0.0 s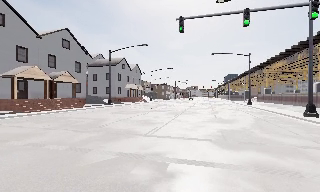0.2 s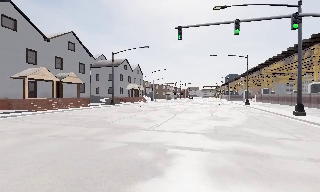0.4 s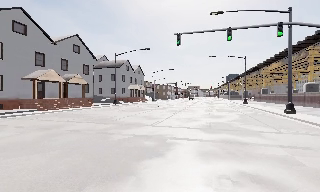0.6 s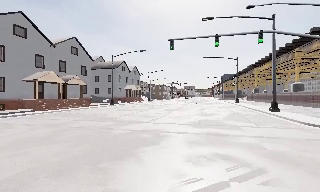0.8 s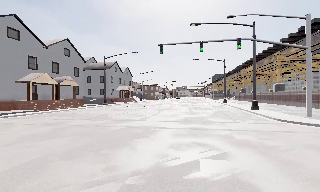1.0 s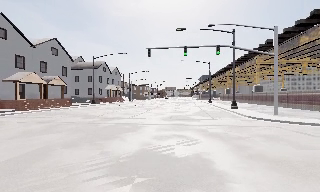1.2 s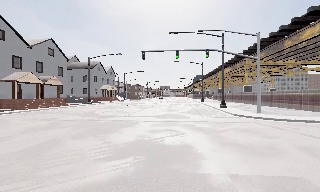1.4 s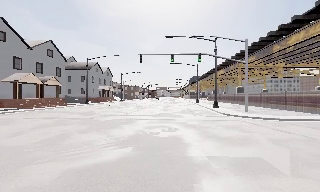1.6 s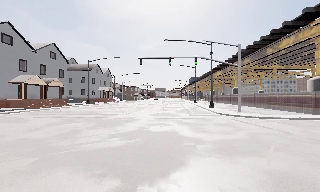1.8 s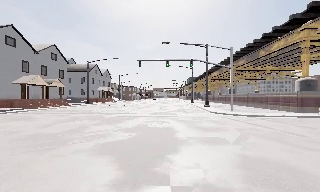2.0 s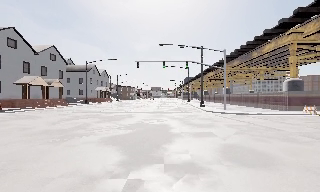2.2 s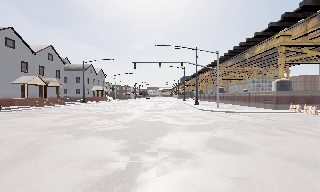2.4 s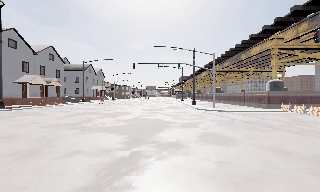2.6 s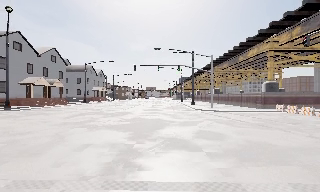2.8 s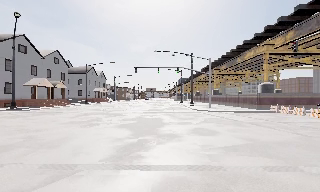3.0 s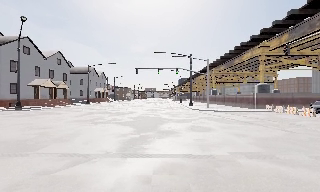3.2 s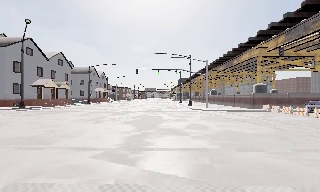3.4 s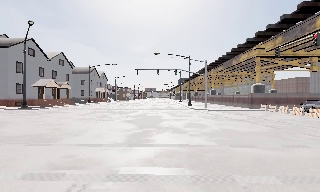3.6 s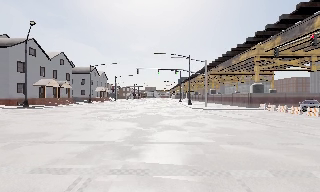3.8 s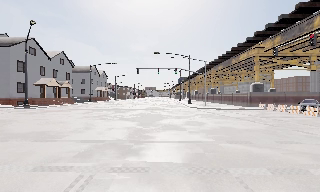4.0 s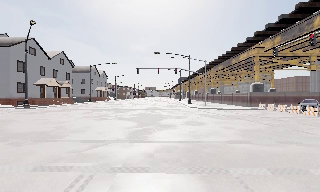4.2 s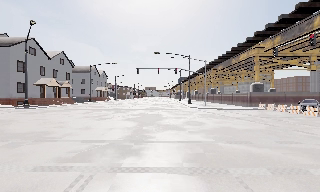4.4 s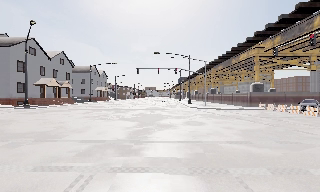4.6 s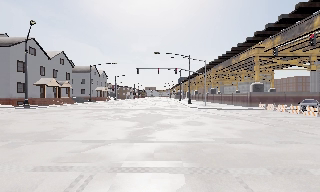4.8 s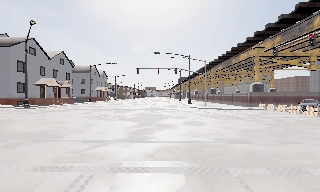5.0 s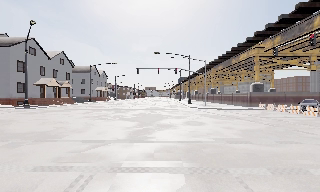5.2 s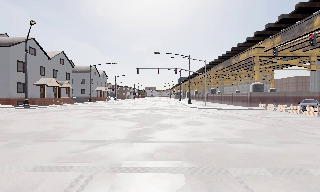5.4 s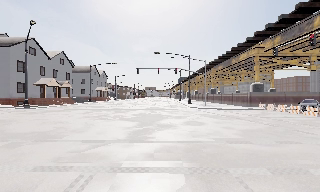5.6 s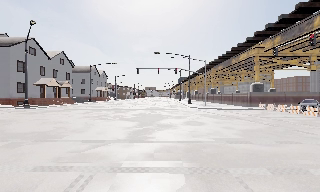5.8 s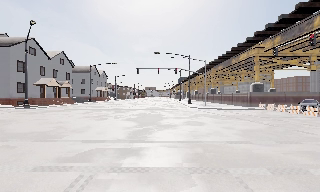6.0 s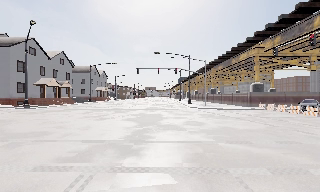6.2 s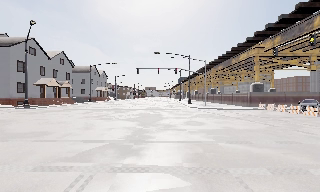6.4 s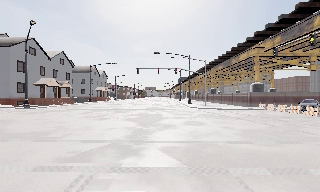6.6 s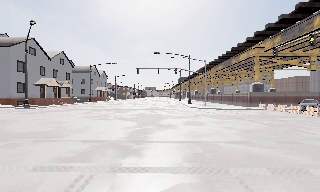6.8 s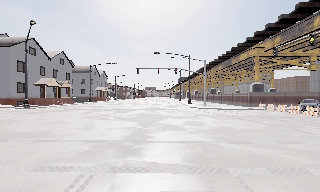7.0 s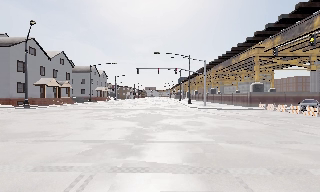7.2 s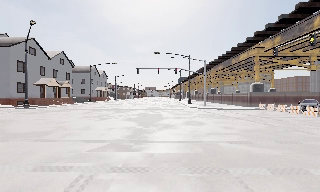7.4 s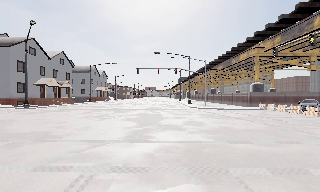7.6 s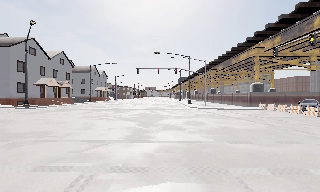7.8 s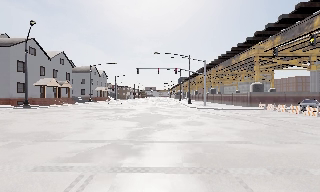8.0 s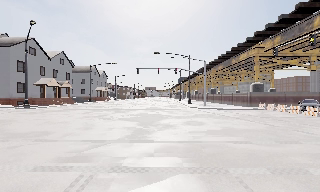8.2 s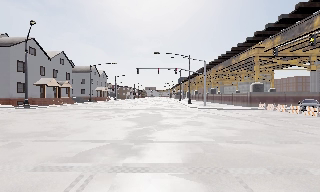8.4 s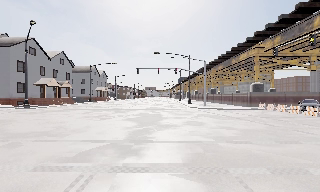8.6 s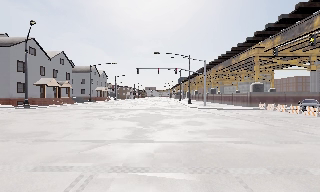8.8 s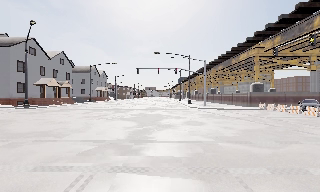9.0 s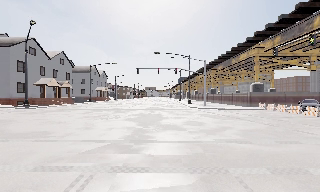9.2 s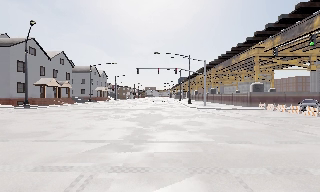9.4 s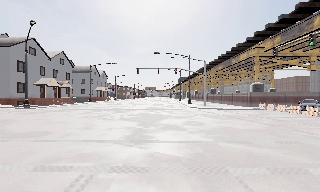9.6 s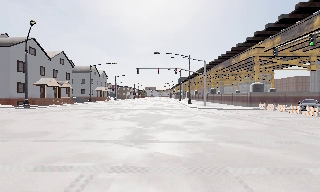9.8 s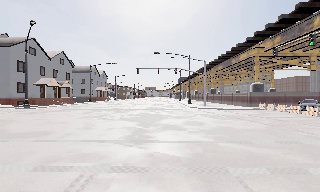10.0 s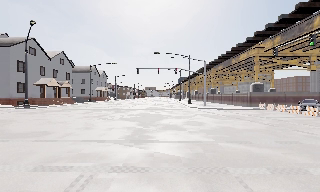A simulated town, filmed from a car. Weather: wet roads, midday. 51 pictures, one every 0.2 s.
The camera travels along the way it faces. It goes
backward.
0.0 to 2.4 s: The scene slides to the left, as the camera pans about 15 degrees to its right. It travels backward, about 14 m, so what stands in front gets smaller.
2.4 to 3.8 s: The camera travels backward, about 4 m, so what stands in front gets smaller. It loses speed.
3.8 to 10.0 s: The camera keeps its place and its aim.
The film runs backward here.
